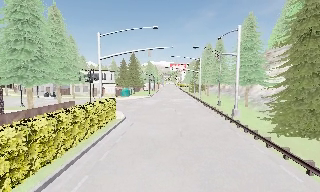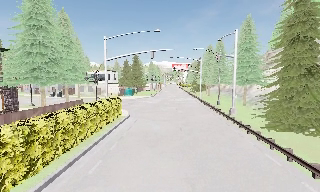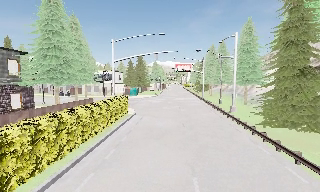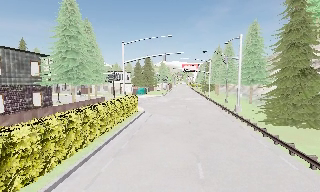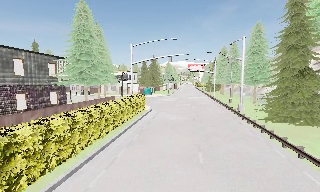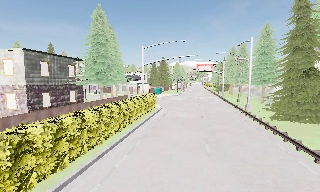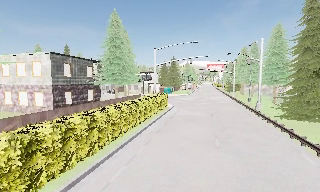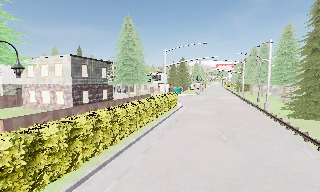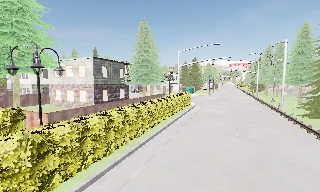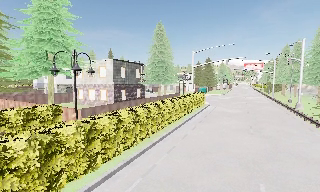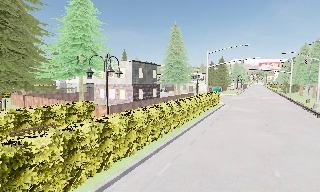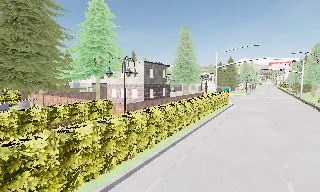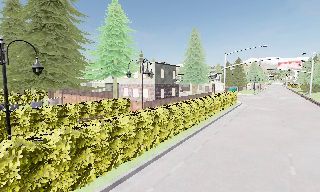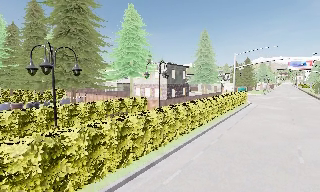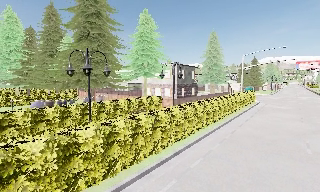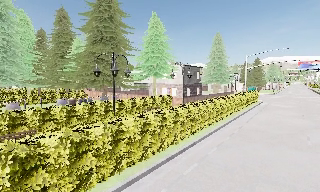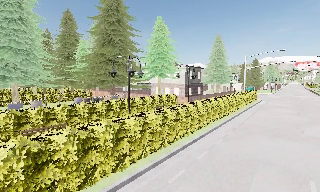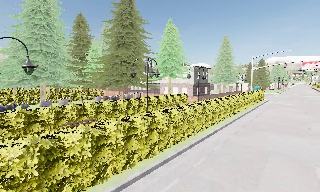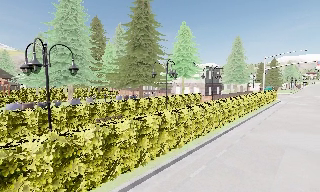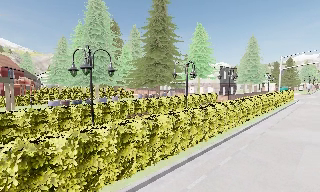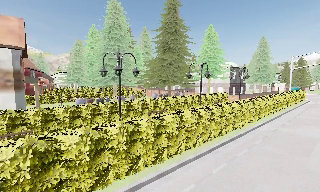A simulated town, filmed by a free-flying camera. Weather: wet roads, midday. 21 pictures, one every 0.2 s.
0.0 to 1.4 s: The camera pans to its left, which is counterclockwise from overhead, by about 15 degrees. It travels backward, about 7 m, so what stands in front gets smaller.
1.4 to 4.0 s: The camera swings to its left by about 30 degrees, and the scene slides to the right. It travels backward and to its left, about 16 m.
The film runs backward here.
